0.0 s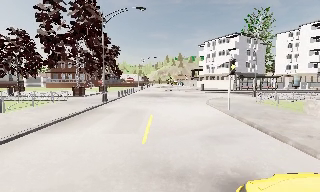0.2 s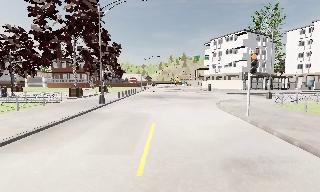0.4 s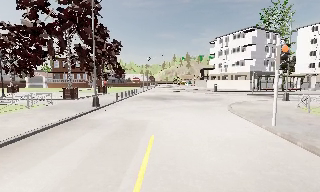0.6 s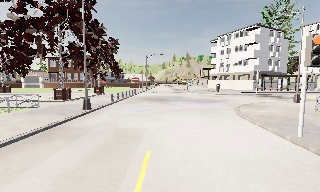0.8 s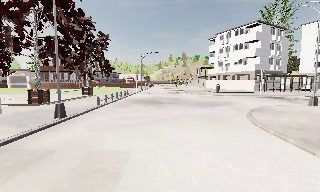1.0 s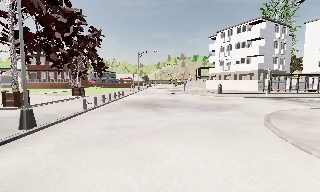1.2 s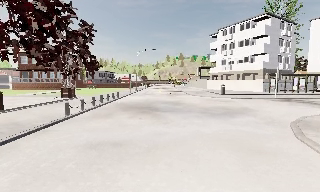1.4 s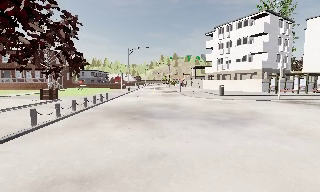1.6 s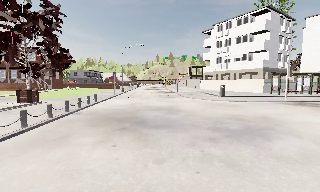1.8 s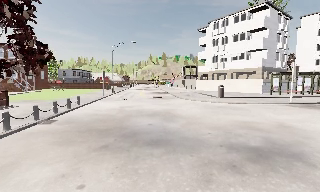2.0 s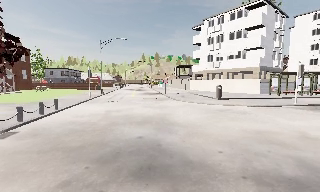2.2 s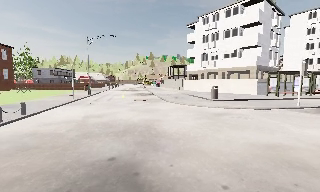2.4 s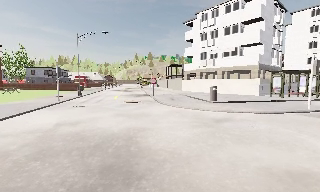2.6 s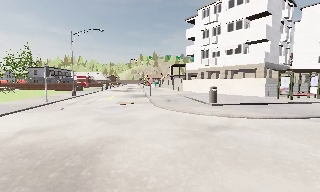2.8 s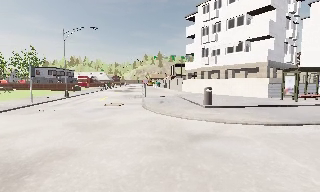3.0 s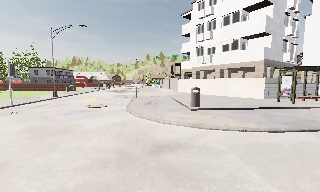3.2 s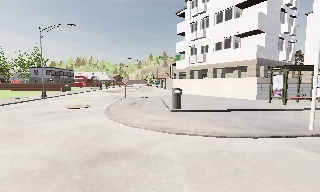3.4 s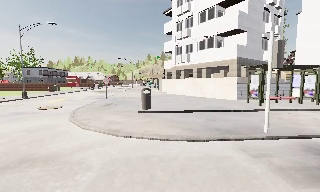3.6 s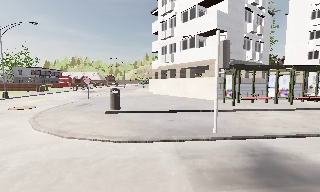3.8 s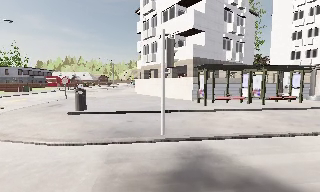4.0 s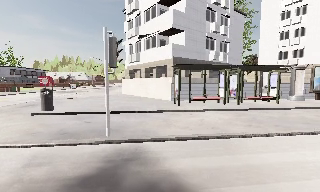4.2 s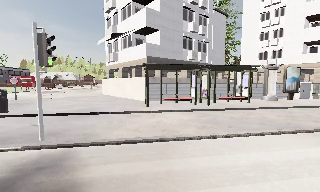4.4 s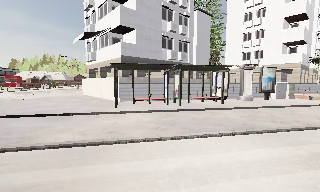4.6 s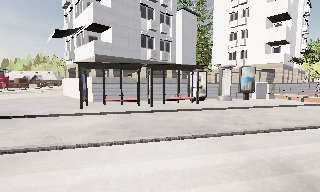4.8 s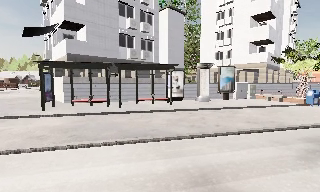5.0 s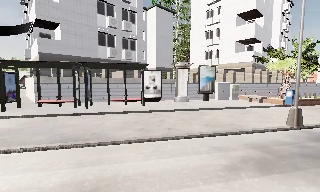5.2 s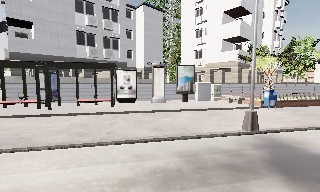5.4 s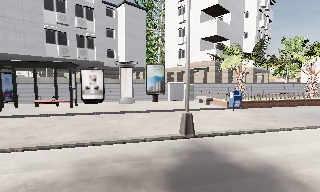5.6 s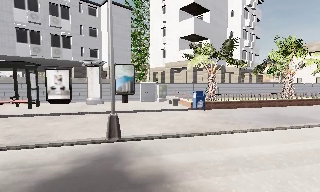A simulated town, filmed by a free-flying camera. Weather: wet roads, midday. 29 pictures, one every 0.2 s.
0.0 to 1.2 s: The camera travels forward, about 10 m, so what stands in front looms larger.
1.2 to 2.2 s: The camera swings to its right by about 10 degrees, and the scene slides to the left. It travels forward, about 8 m, so what stands in front looms larger.
2.2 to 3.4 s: The camera travels to its right and forward, about 8 m, so close, fixed things drift to the left.
3.4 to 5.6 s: The camera travels to its right, about 20 m, so close, fixed things drift to the left.
The film runs forward here.
